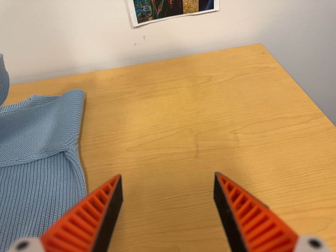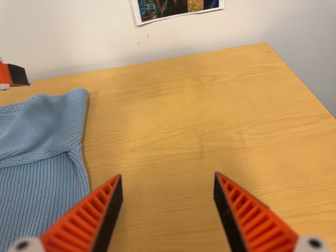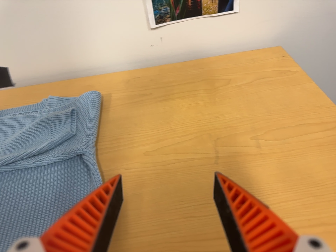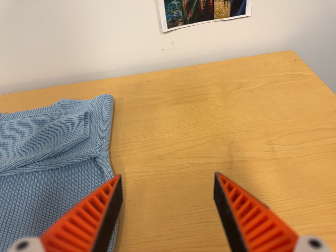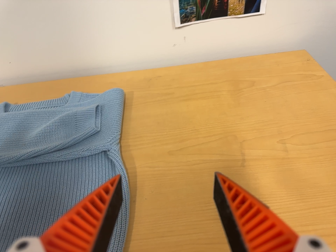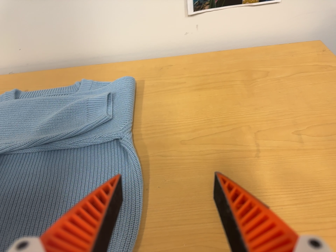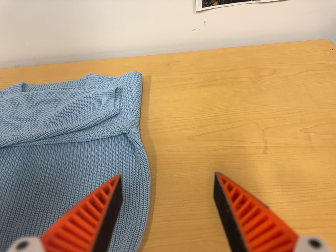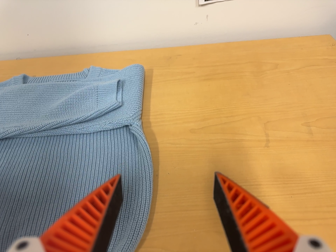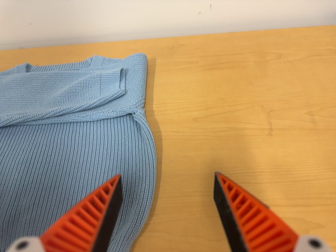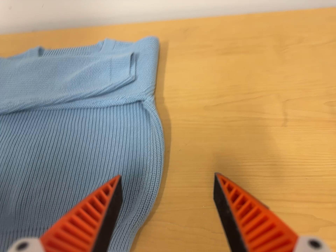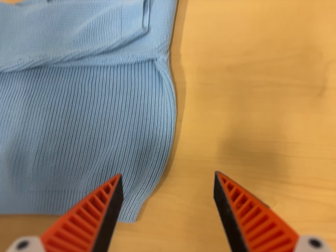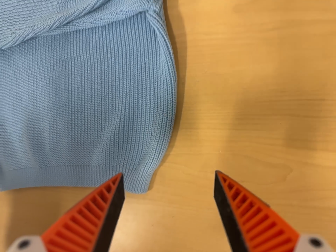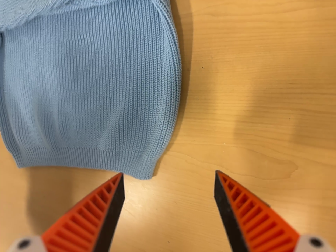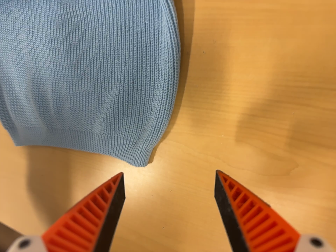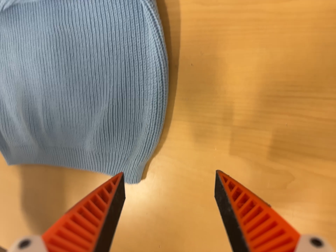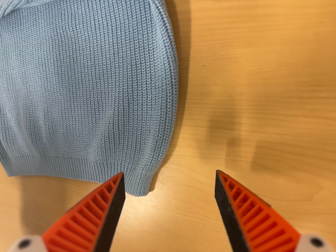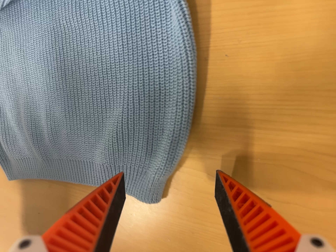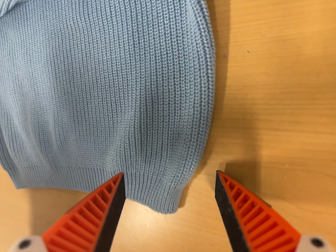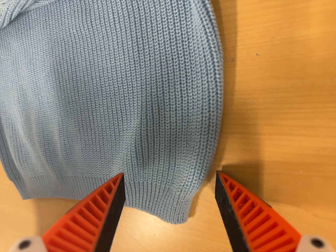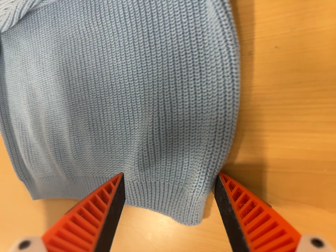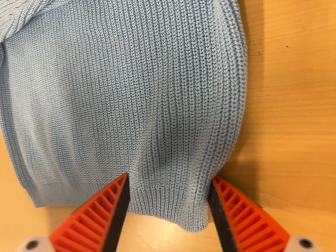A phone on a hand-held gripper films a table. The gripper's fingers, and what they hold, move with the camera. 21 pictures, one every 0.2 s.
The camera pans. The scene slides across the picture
to the right.
0.0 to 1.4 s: The camera travels to its left, about 9 cm, so close, fixed things drift to the right.
1.4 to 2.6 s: The camera pans to its left by about 30 degrees. It travels toward the top of its view, to its right and forward, about 22 cm. Its aim tips toward the bottom of its view by about 55 degrees, and the scene shifts upward.
2.6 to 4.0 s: The camera travels forward, about 10 cm, so what stands in front looms larger. Its aim tips toward the top of its view by about 10 degrees, and the scene shifts downward.
The film runs forward here.
